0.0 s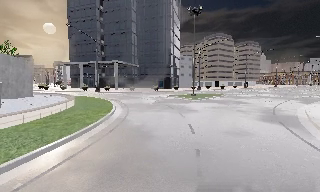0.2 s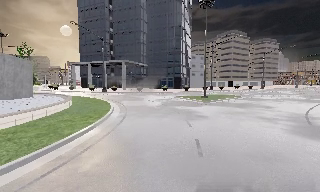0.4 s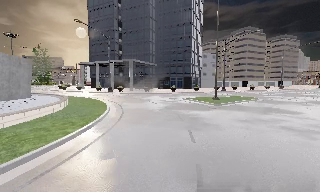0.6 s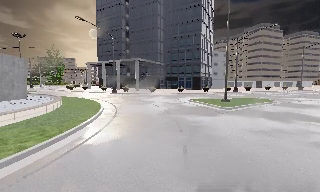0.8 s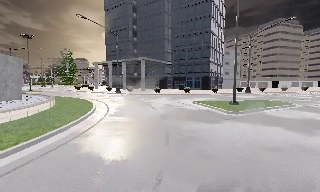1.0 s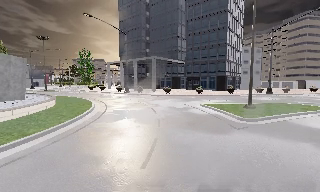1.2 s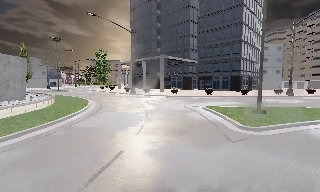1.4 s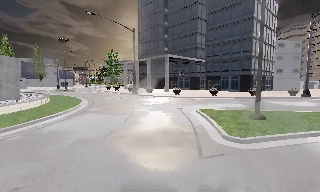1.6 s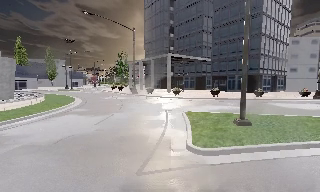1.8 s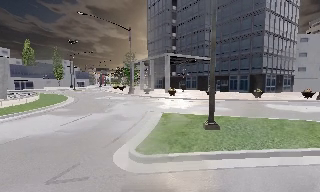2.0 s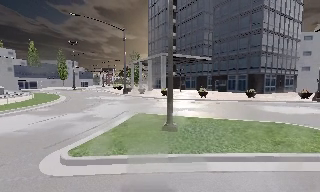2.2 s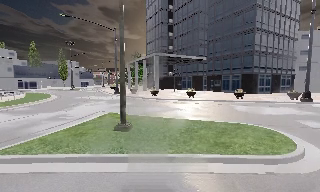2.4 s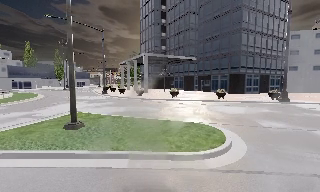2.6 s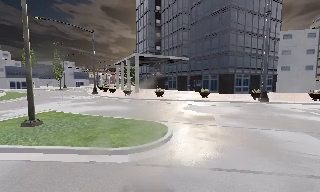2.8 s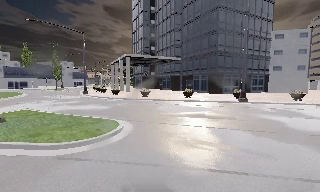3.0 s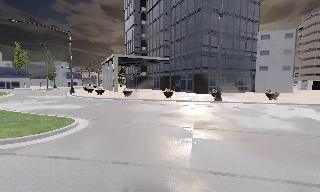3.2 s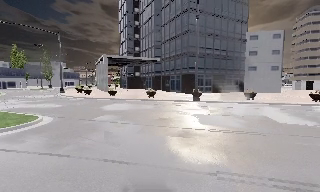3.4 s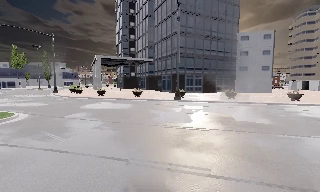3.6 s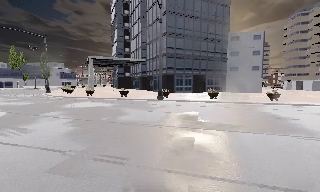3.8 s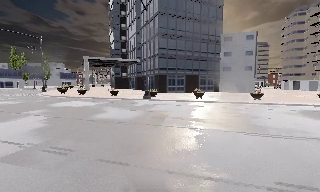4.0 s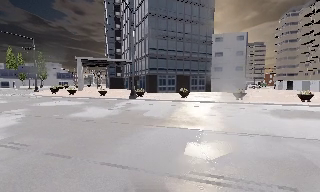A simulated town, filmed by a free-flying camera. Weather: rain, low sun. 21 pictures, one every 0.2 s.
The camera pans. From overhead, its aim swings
counterclockwise.
0.0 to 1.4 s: The camera pans to its left, which is counterclockwise from overhead, by about 30 degrees. It travels forward and to its right, about 13 m.
1.4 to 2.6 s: The camera pans to its left, which is counterclockwise from overhead, by about 15 degrees. It travels to its right, about 13 m, so close, fixed things drift to the left.
2.6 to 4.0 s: The camera travels to its right, about 15 m, so close, fixed things drift to the left.
The film runs forward here.
